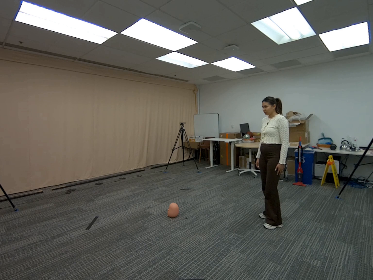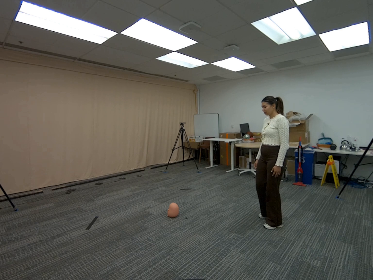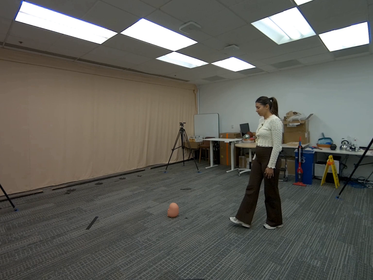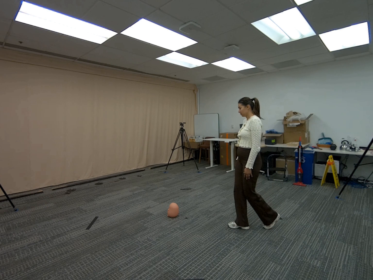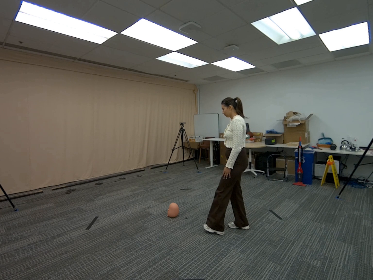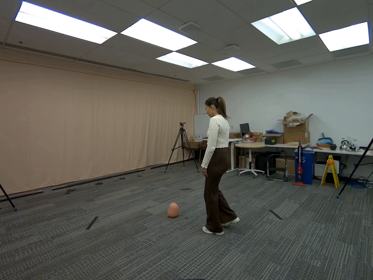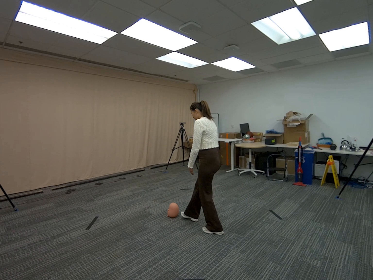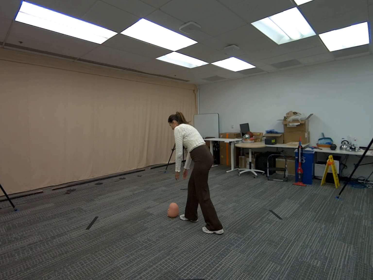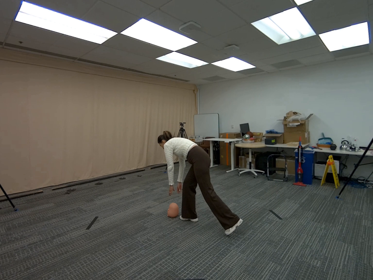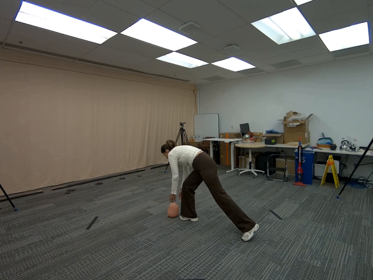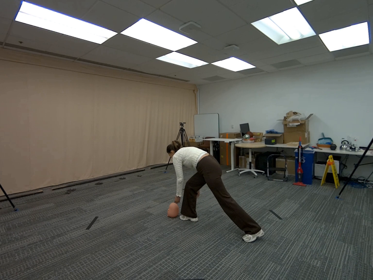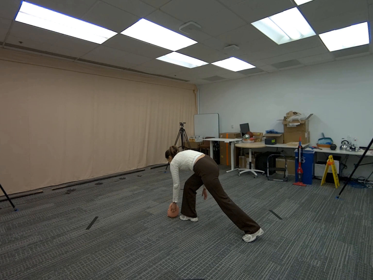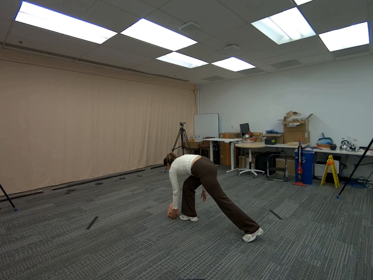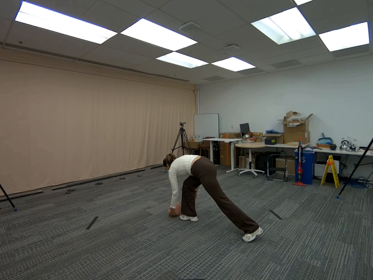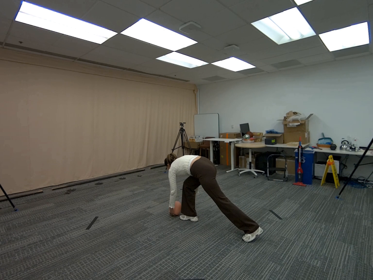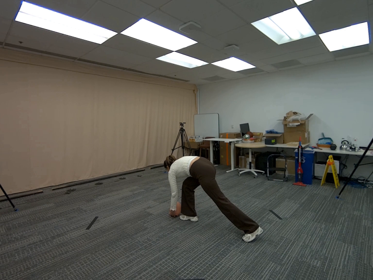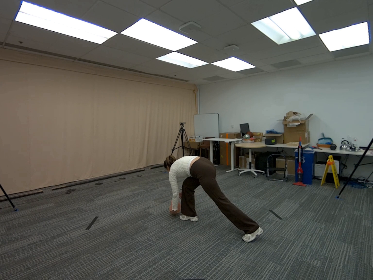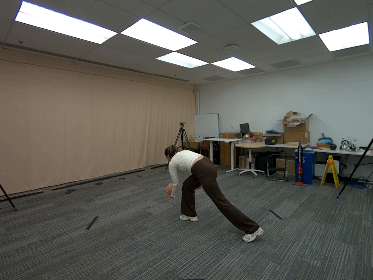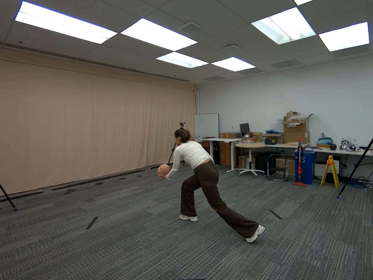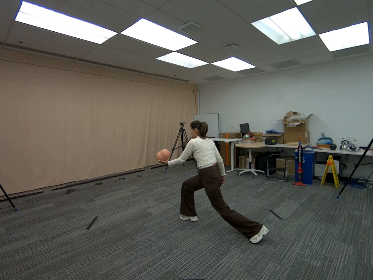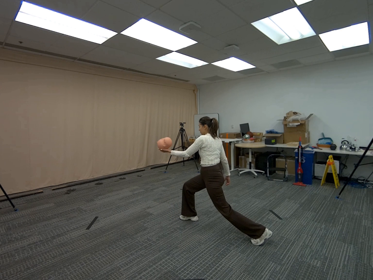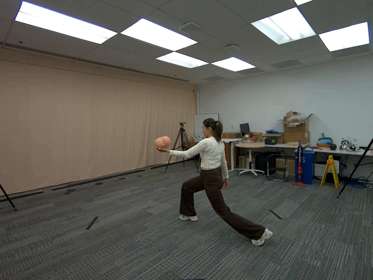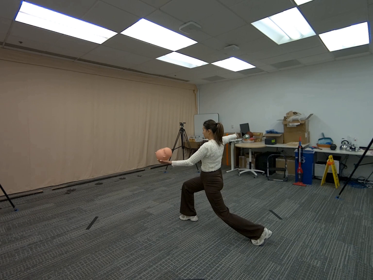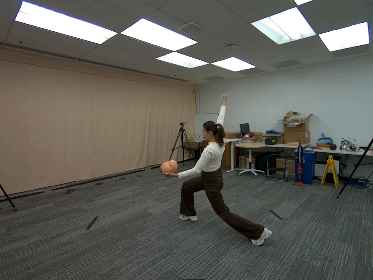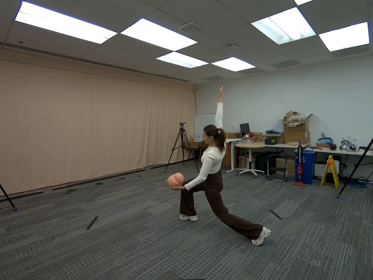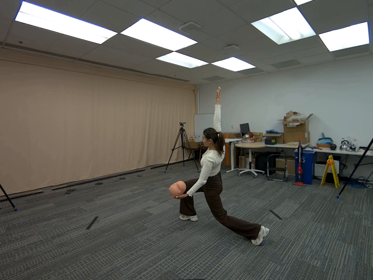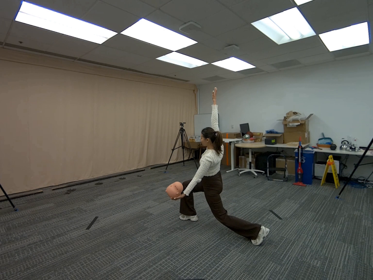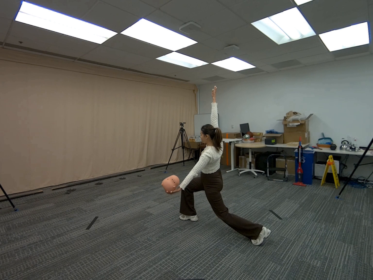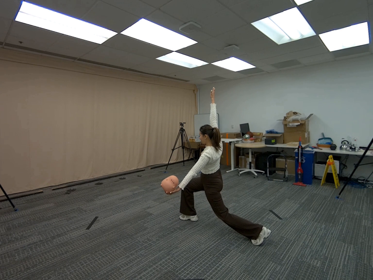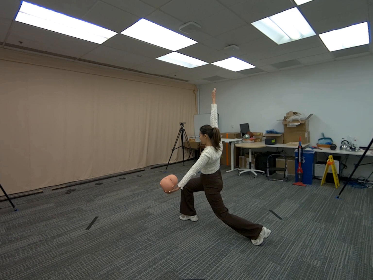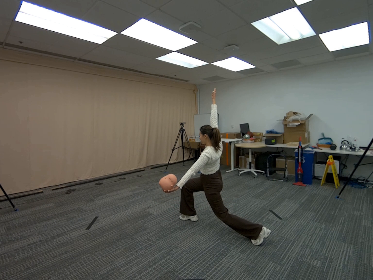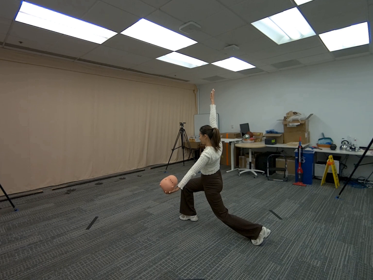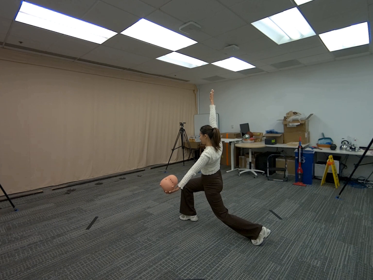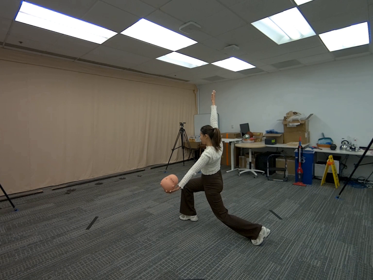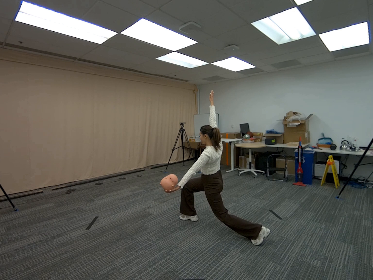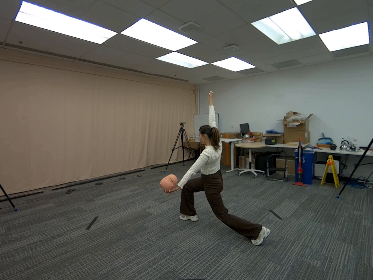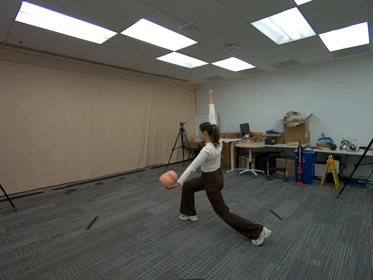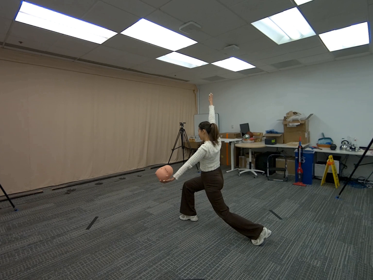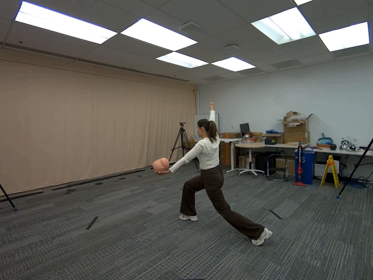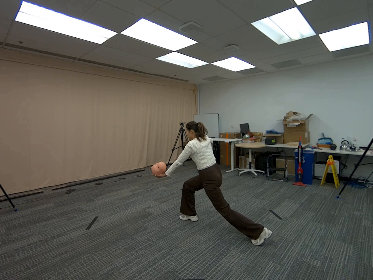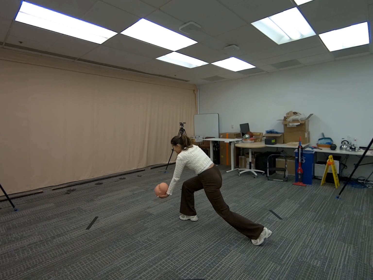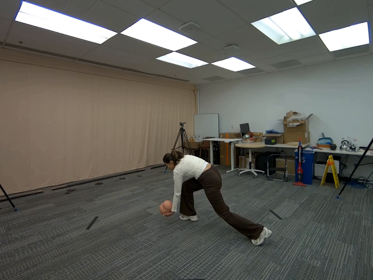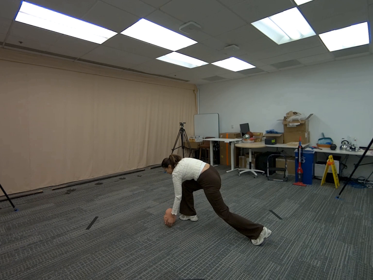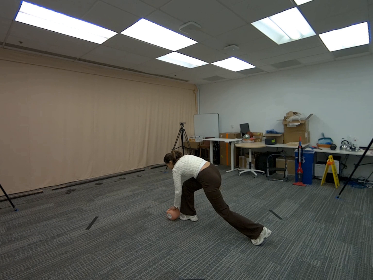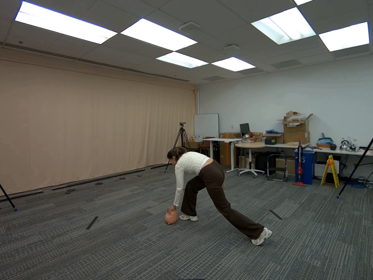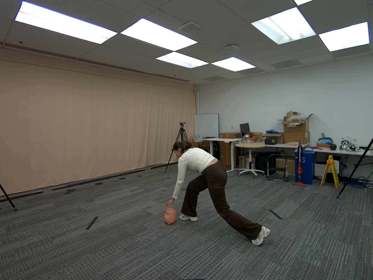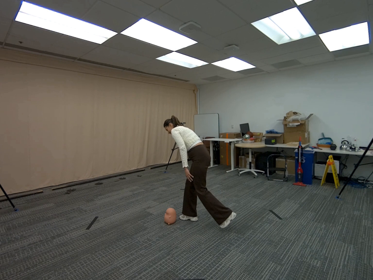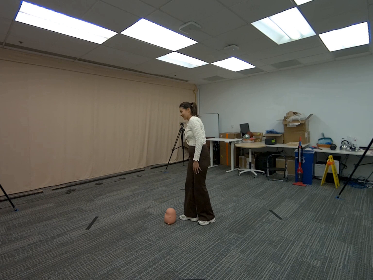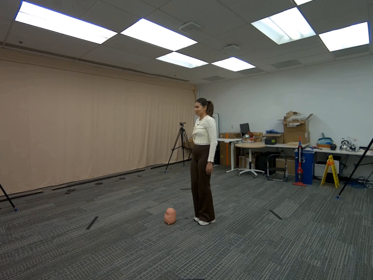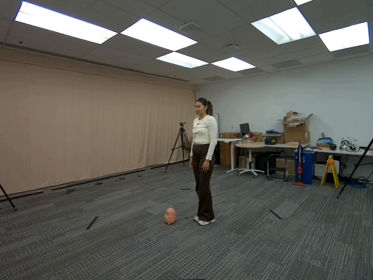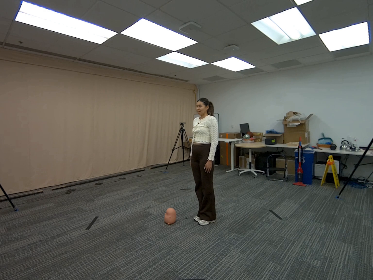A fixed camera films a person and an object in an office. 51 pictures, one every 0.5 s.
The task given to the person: Walk over to the potato light on the floor and pick it up with your left hand. Lunge with your left knee on the floor and raise your right arm up while holding the potato light.
